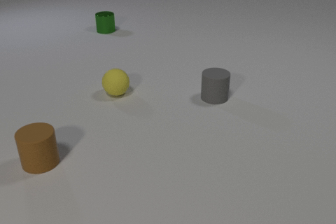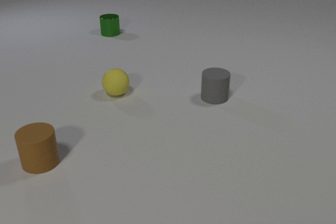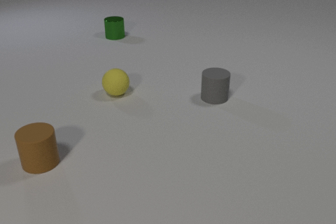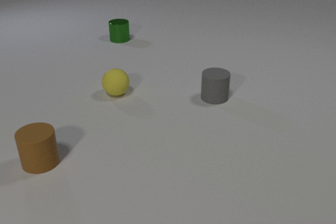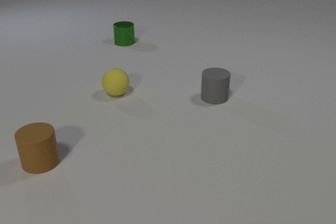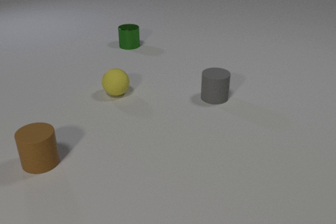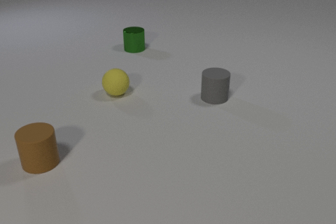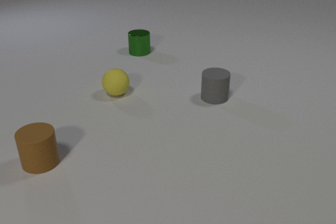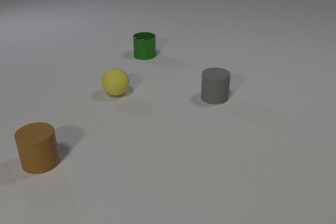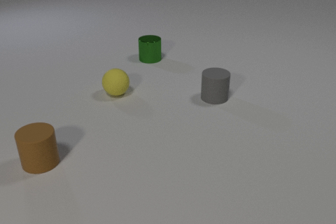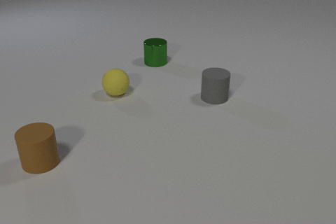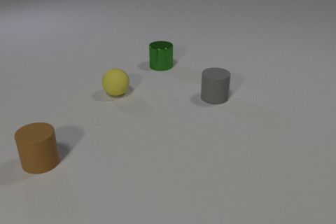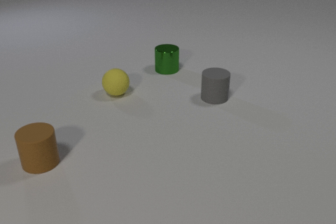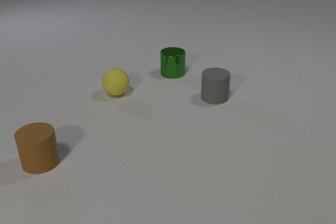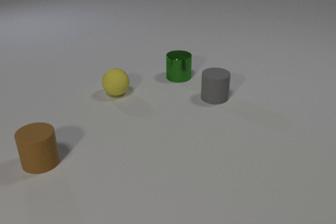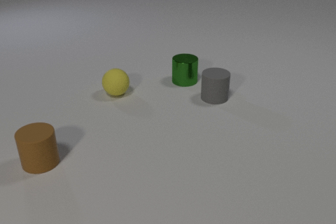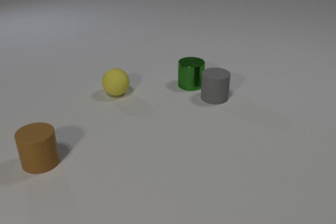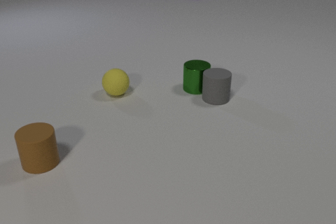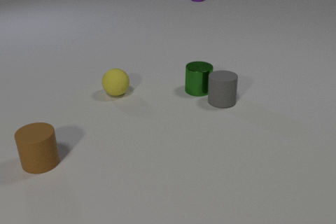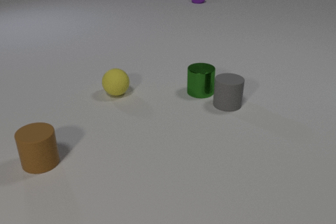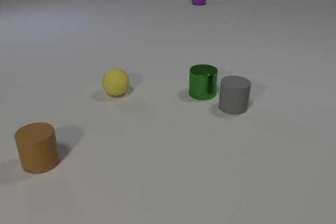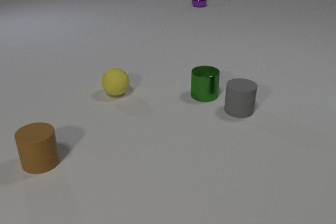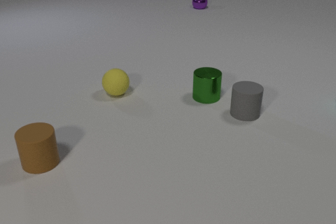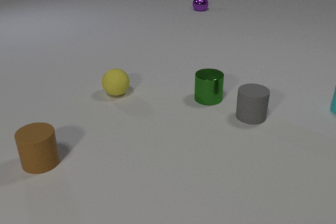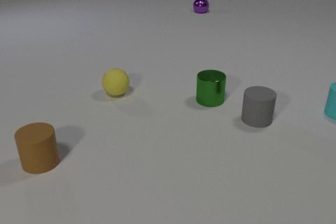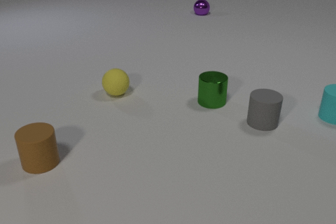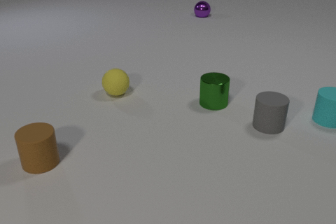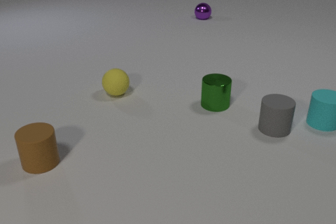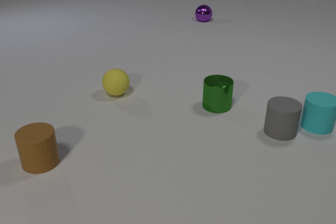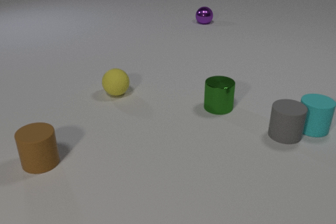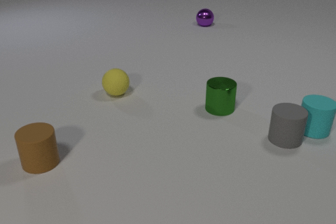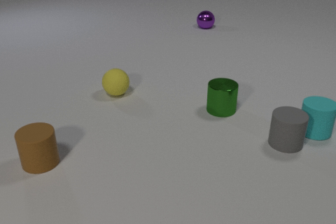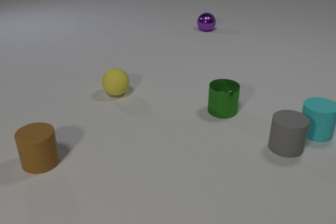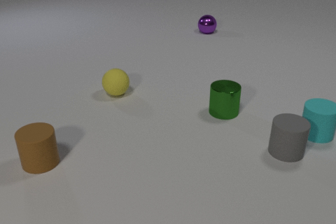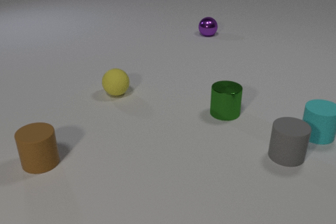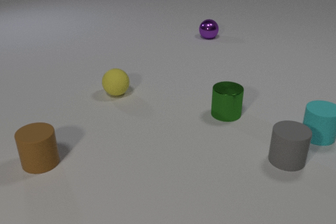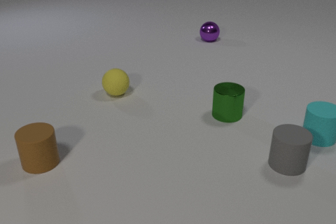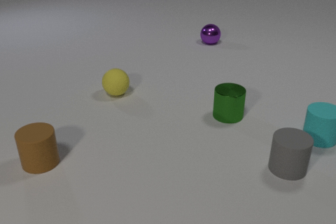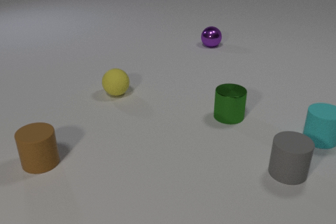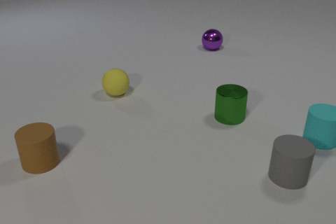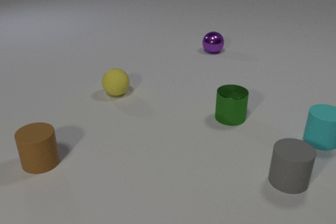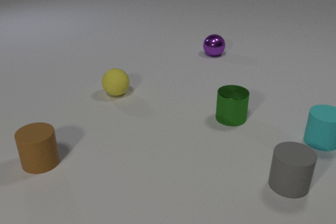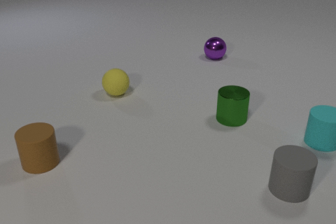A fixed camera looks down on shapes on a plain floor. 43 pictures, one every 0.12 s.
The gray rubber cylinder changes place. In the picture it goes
toward the camera.
The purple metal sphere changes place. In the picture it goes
toward the camera.
0.00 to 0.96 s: The green metal cylinder slides toward the camera and to the right.
0.96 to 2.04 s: The green metal cylinder slides toward the camera and to the right. The purple metal sphere comes in at the top edge, rolls toward the camera. The green metal cylinder and the gray rubber cylinder collide.
2.04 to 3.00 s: The green metal cylinder slides toward the camera and to the right. The gray rubber cylinder slides to the right and toward the camera. The cyan rubber cylinder comes in at the right edge, slides toward the camera and to the left. The purple metal sphere rolls toward the camera.
3.00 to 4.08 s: The green metal cylinder slides toward the camera and to the right. The gray rubber cylinder slides toward the camera and to the right. The cyan rubber cylinder slides toward the camera. The purple metal sphere rolls toward the camera. The gray rubber cylinder and the cyan rubber cylinder collide.
4.08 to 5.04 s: The green metal cylinder slides toward the camera and to the right. The gray rubber cylinder slides toward the camera. The cyan rubber cylinder slides toward the camera. The purple metal sphere rolls toward the camera.
Are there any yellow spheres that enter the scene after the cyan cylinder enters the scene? no.
What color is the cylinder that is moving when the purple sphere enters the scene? green.
What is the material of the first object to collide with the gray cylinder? metal.
